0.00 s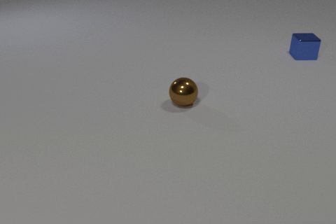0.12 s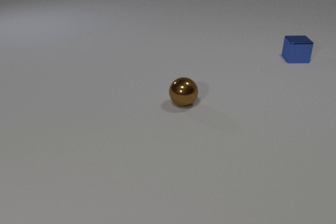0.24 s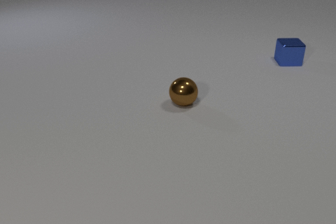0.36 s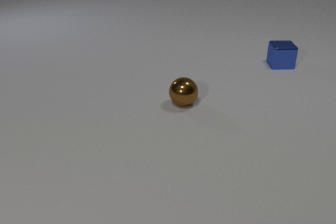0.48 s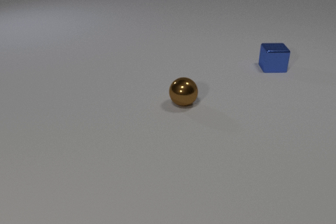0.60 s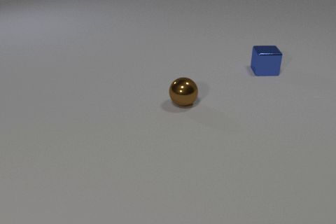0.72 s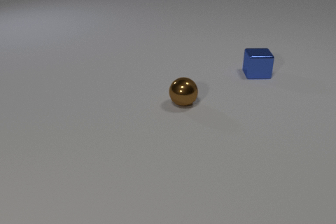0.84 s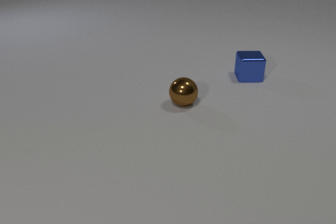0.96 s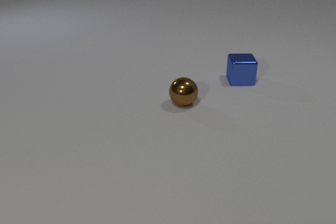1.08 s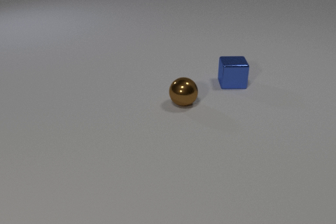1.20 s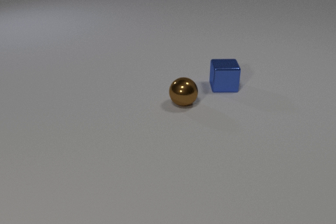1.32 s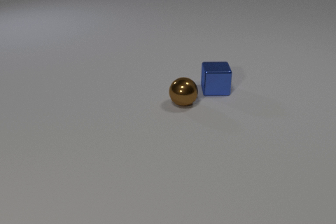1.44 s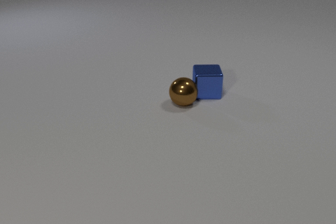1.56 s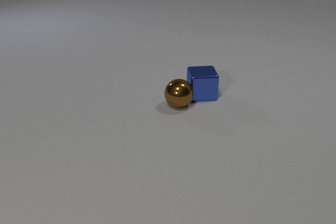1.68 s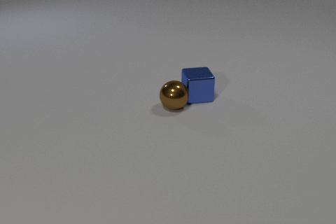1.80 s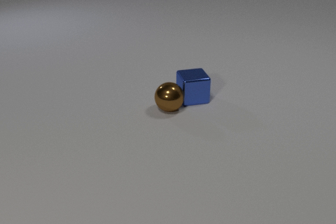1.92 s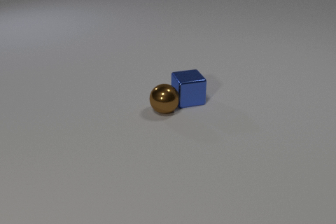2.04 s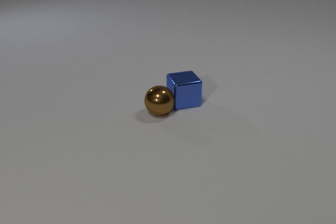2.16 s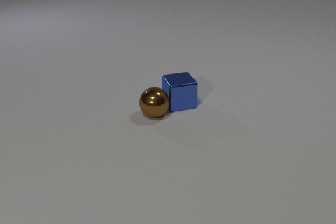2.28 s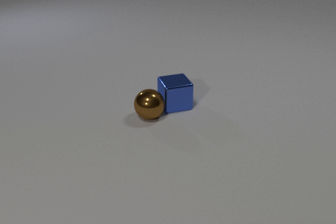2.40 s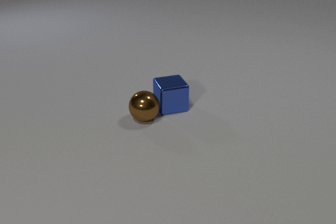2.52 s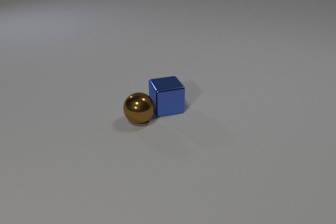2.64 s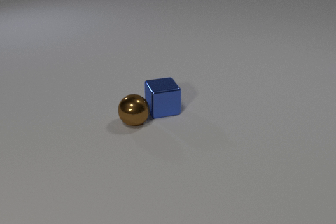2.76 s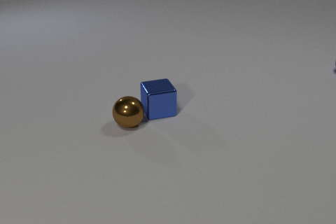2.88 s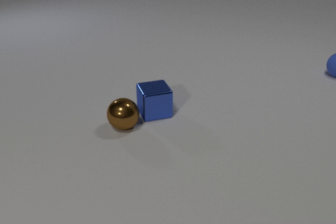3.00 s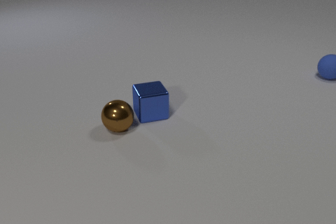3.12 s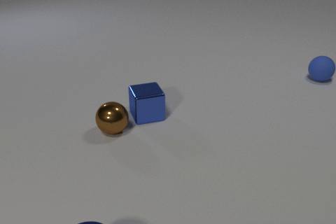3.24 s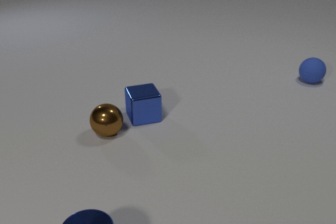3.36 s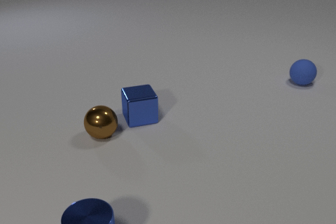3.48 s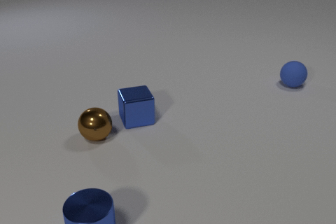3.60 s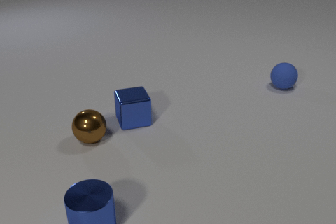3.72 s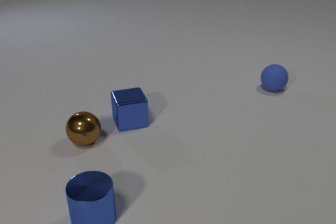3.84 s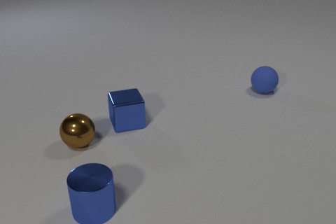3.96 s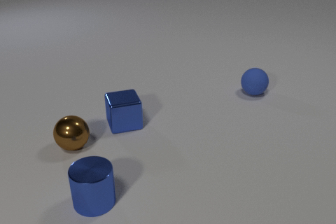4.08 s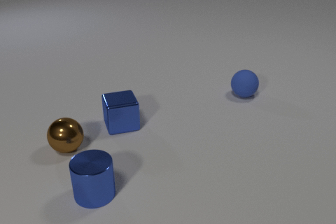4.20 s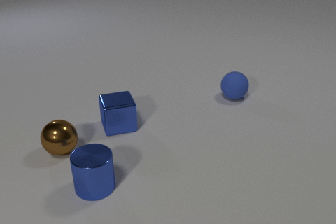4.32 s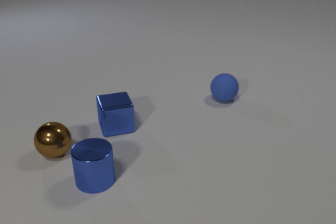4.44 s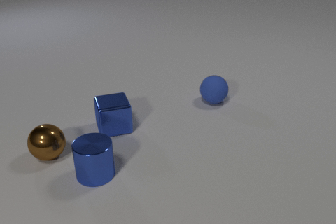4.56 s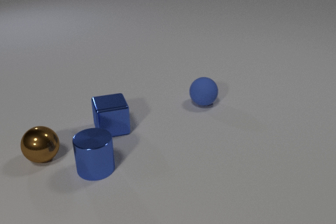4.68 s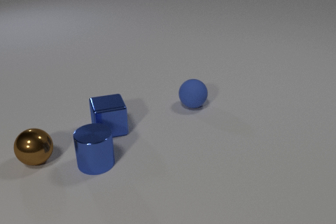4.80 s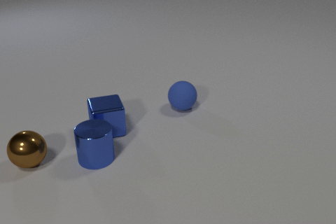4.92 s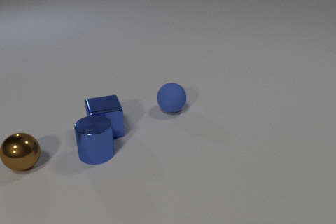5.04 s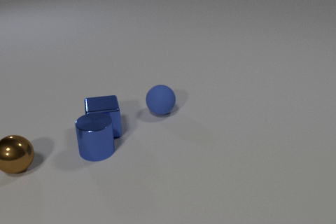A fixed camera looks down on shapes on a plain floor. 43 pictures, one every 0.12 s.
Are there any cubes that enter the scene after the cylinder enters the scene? no.
What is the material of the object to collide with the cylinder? metal.
Are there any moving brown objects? yes.
0.00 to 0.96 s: The blue metal cube slides toward the camera and to the left.
0.96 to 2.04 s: The blue metal cube slides to the left and toward the camera. The brown metal sphere rolls to the left and toward the camera. The blue metal cube and the brown metal sphere collide.
2.04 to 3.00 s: The blue metal cube slides to the left and toward the camera. The brown metal sphere rolls to the left and toward the camera. The blue rubber sphere comes in at the right edge, rolls toward the camera and to the left.
3.00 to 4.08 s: The blue metal cube slides to the left and toward the camera. The brown metal sphere rolls to the left and toward the camera. The blue metal cylinder comes in at the bottom edge, slides away from the camera. The blue rubber sphere rolls to the left and toward the camera.
4.08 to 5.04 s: The blue metal cube slides to the left and toward the camera. The brown metal sphere rolls to the left. The blue metal cylinder slides away from the camera. The blue rubber sphere rolls to the left and toward the camera. The blue metal cube and the blue metal cylinder collide.
